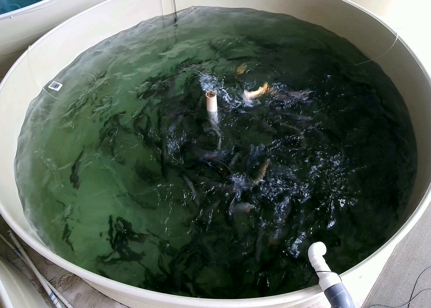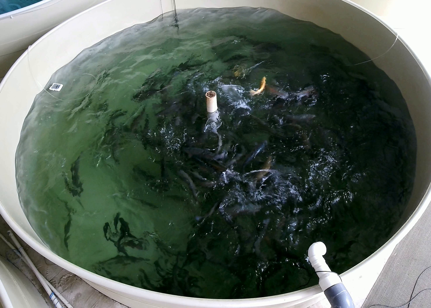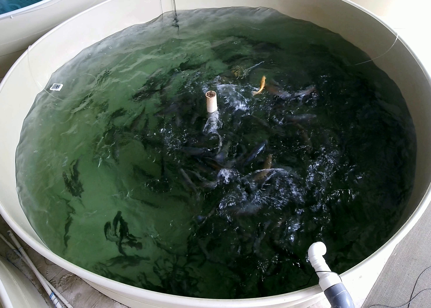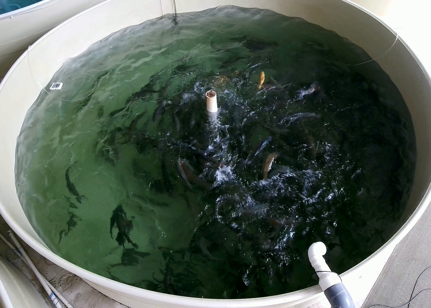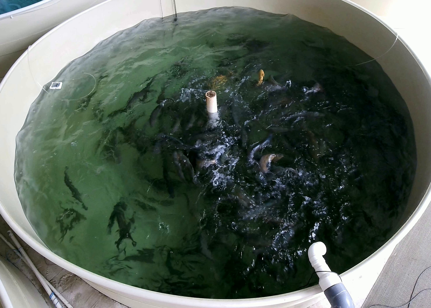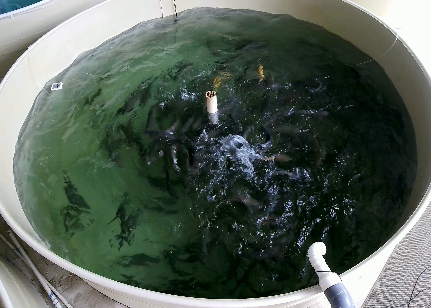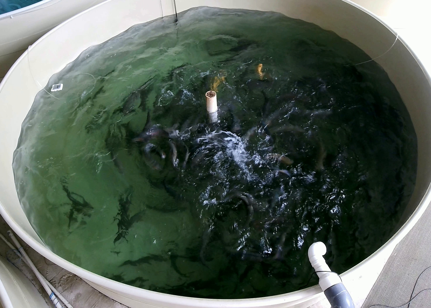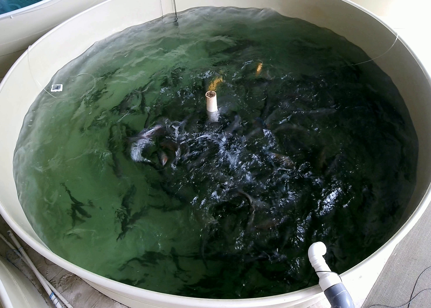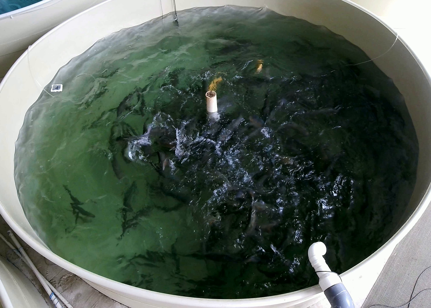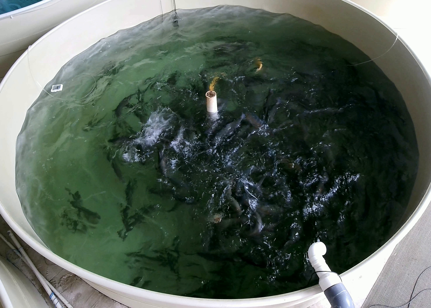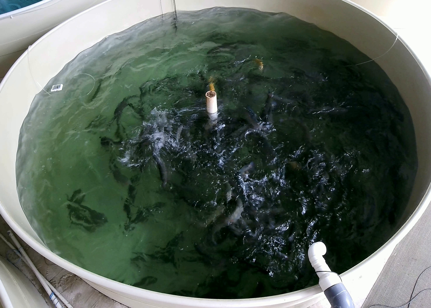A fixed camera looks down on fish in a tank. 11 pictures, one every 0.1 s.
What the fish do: Strong feeding.
